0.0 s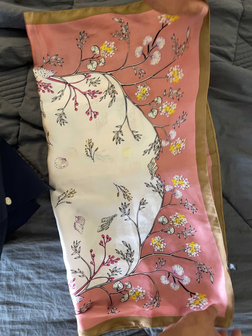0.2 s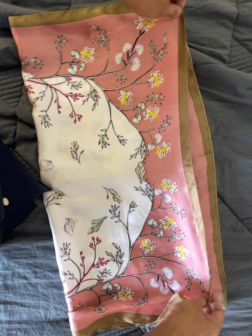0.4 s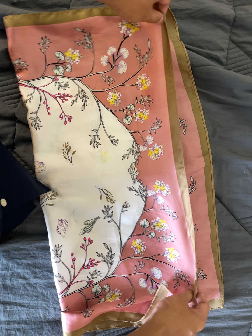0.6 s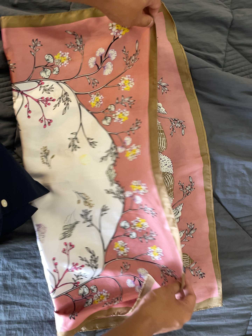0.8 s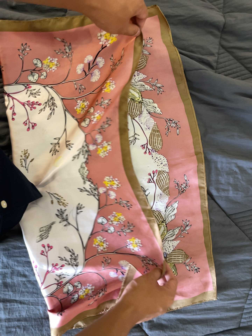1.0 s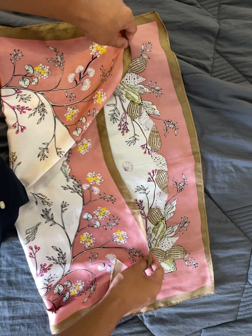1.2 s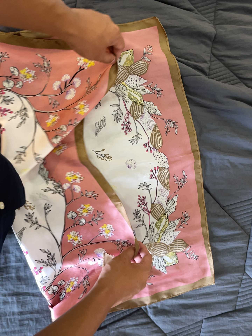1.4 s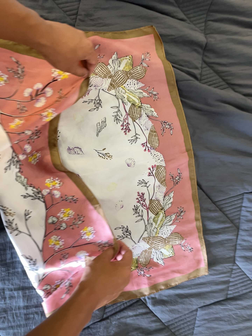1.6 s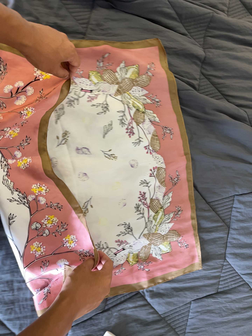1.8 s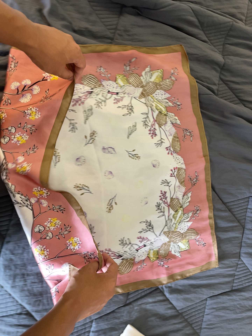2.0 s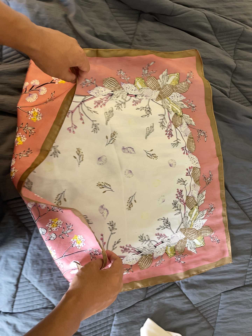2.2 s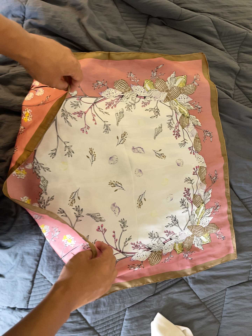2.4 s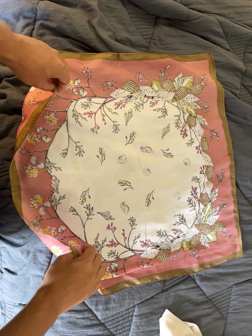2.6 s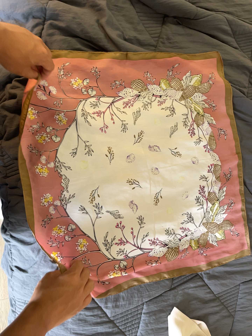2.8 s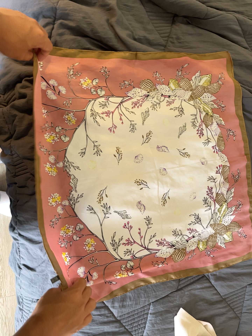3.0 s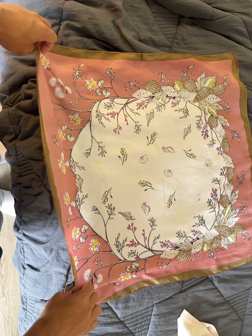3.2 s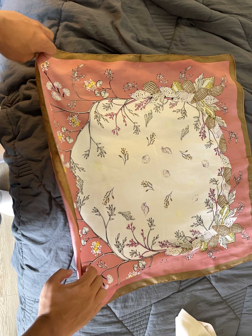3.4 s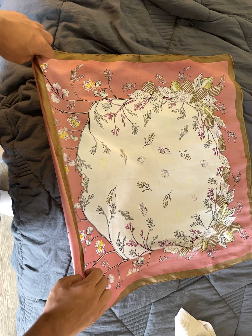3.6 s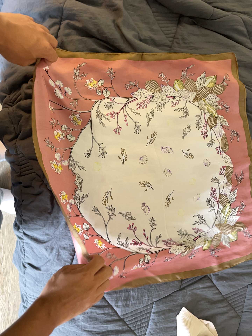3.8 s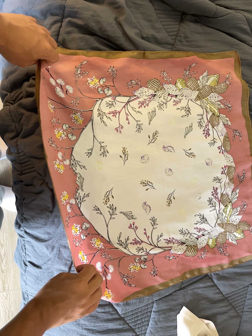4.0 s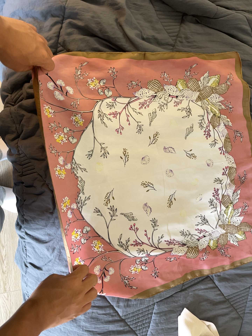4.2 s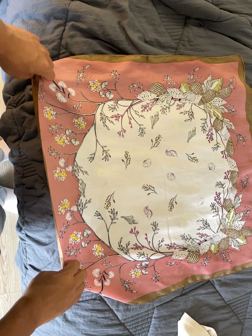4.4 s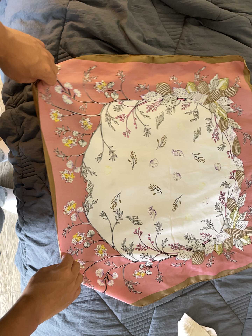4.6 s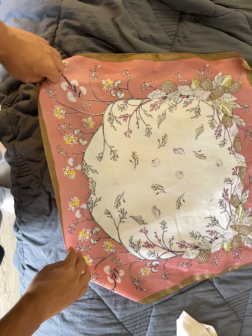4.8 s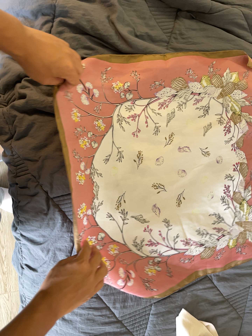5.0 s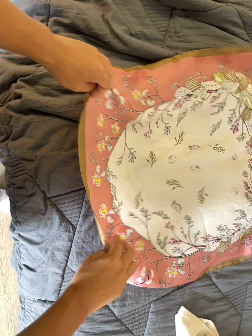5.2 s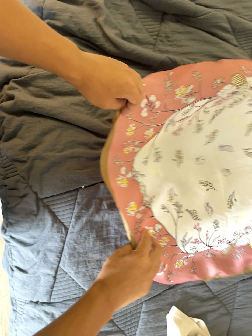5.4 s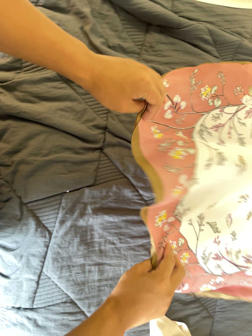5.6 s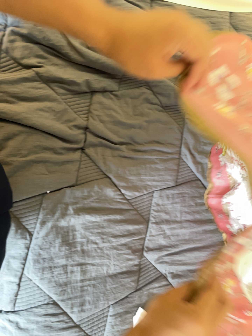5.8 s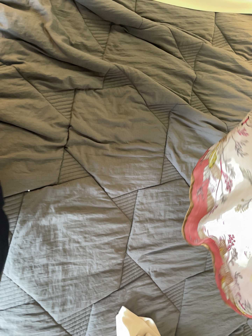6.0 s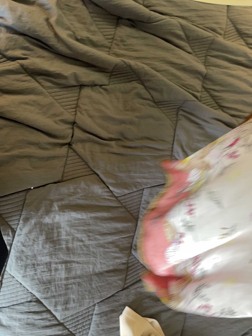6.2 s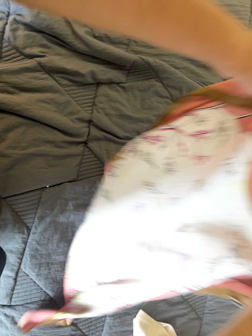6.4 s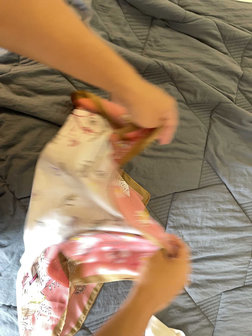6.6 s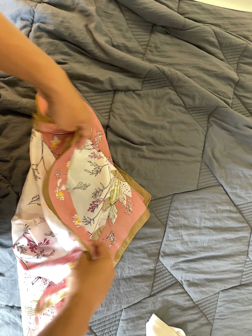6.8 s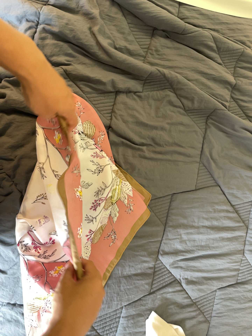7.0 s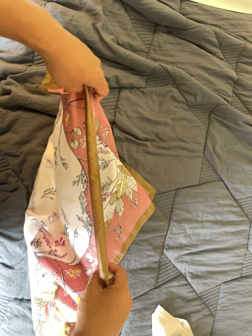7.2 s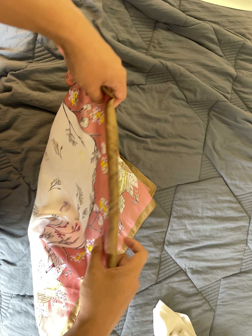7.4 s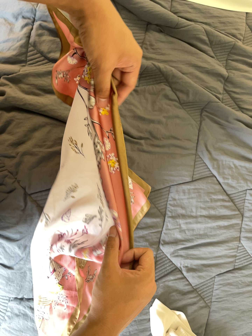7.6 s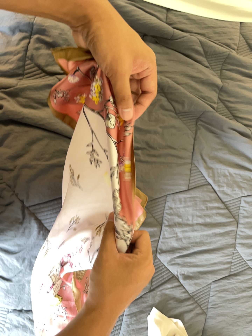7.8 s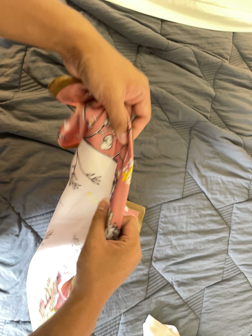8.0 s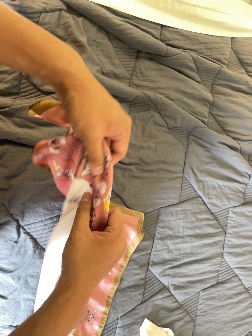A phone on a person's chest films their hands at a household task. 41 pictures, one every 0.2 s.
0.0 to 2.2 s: The camera pans to its right by about 20 degrees. It travels to its left and backward, about 40 cm.
2.2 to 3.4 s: The camera travels to its left, about 7 cm, so close, fixed things drift to the right.
3.4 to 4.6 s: The camera shifts only a little, or ends up much as it began.
4.6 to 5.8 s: The camera swings to its right by about 10 degrees, and the scene slides to the left. It travels to its right, about 6 cm, so close, fixed things drift to the left.
5.8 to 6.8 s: The camera shifts only a little, or ends up much as it began.
6.8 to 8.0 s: The camera travels toward the top of its view and to its left, about 10 cm, so close, fixed things drift downward.
The film runs backward here.
